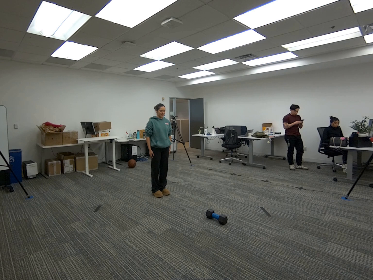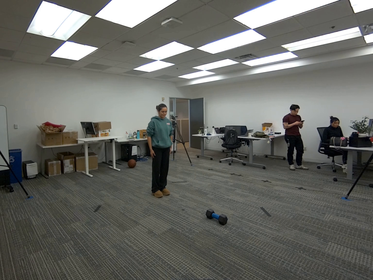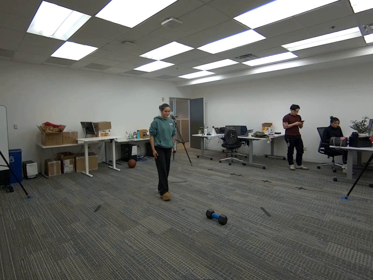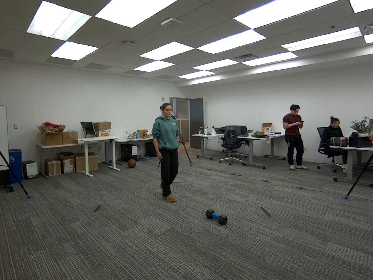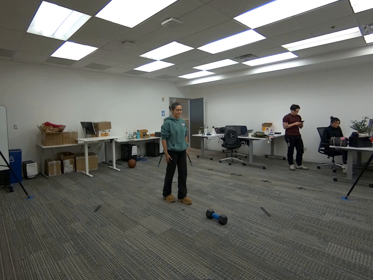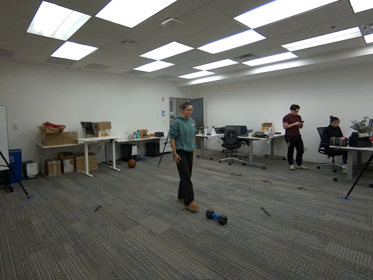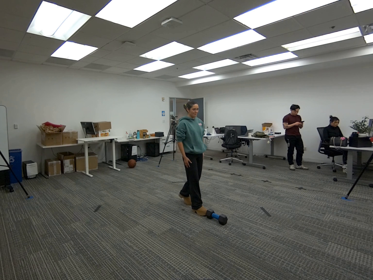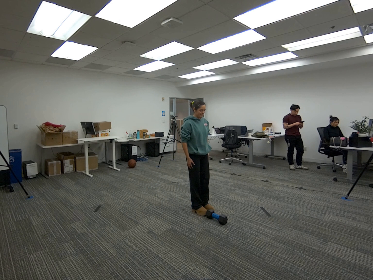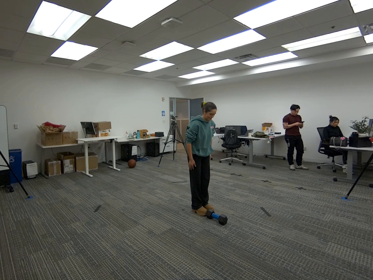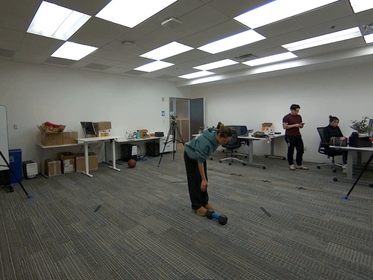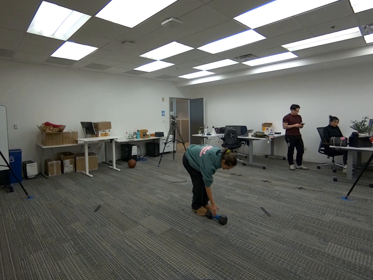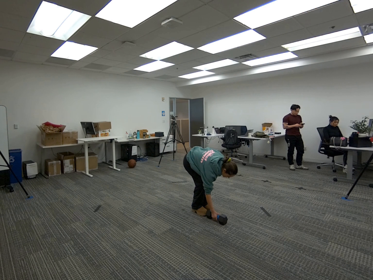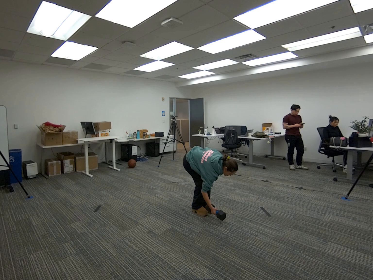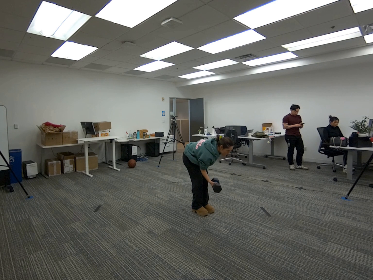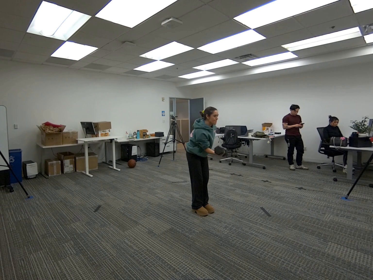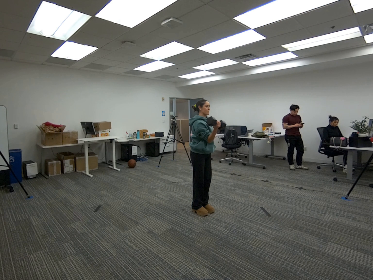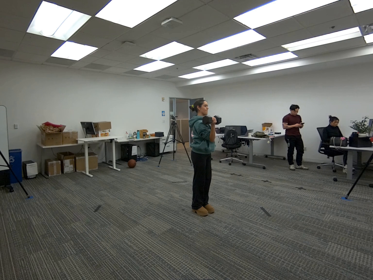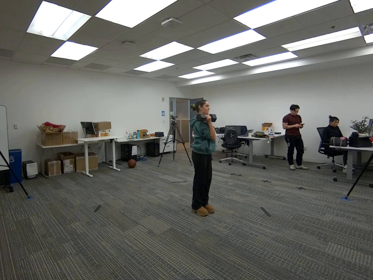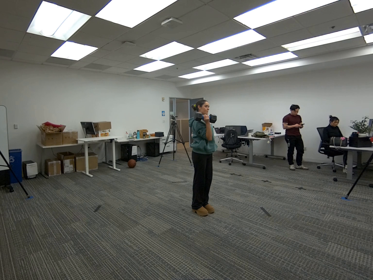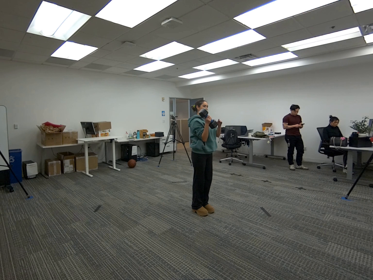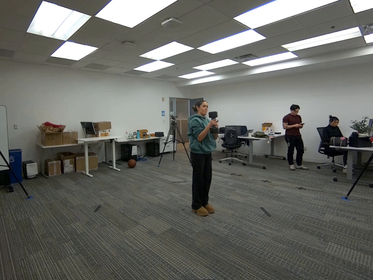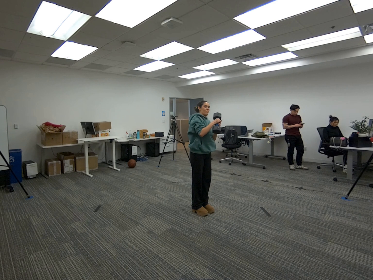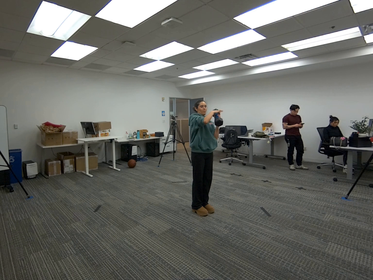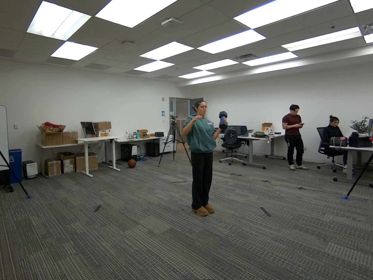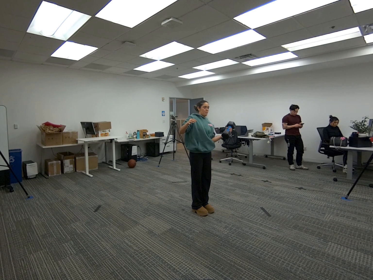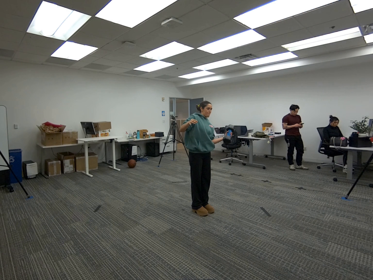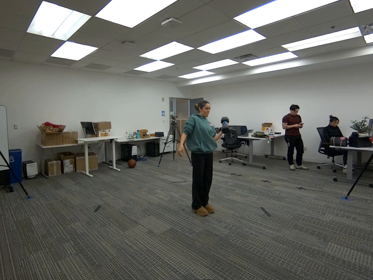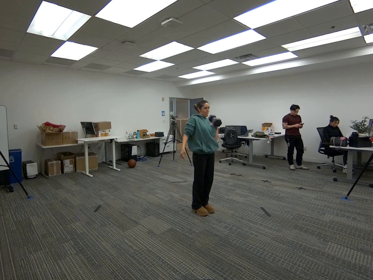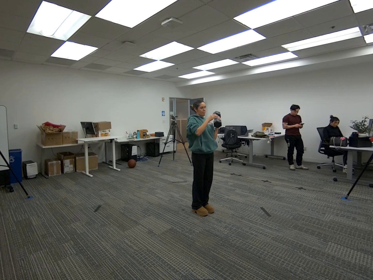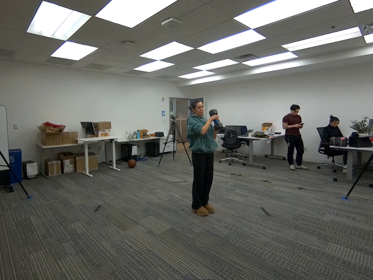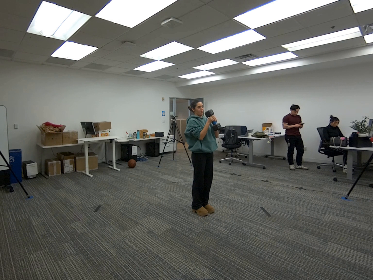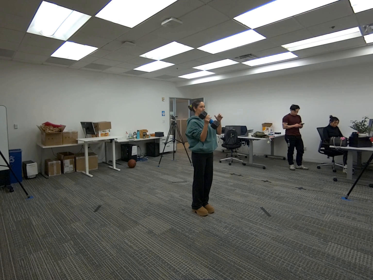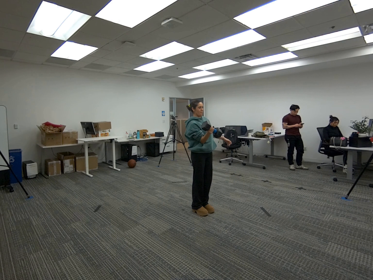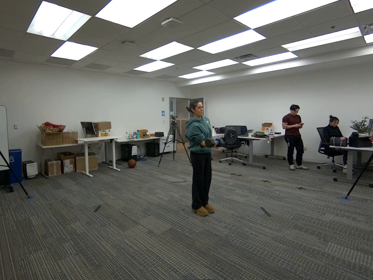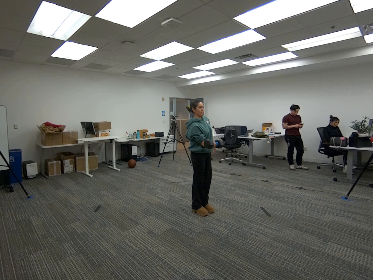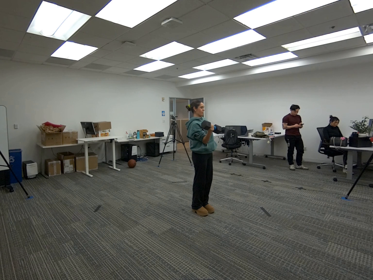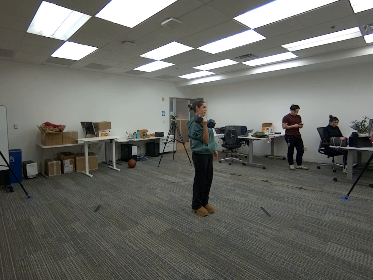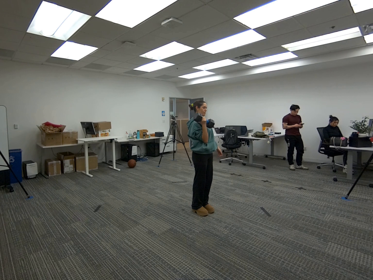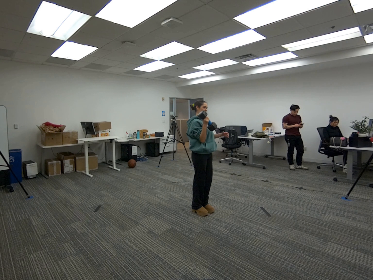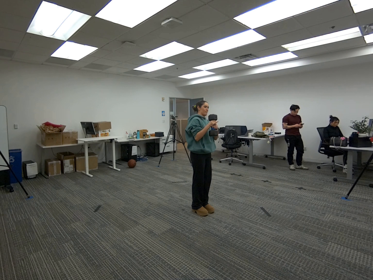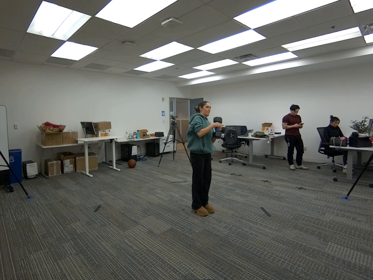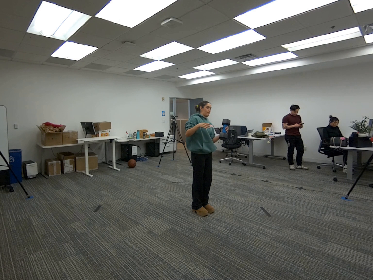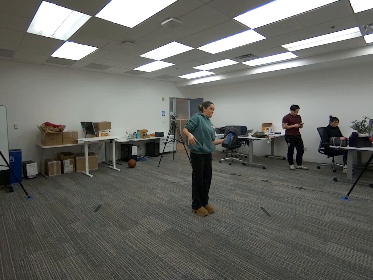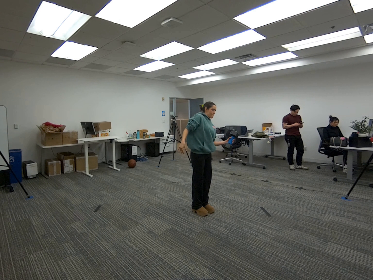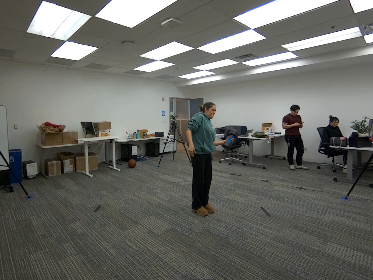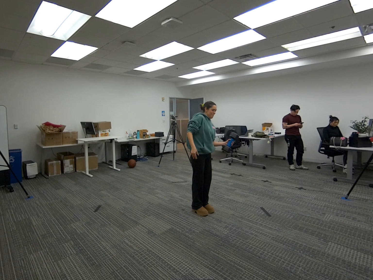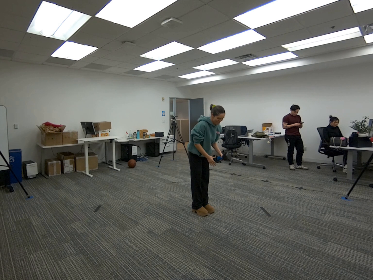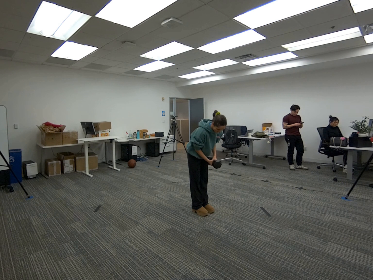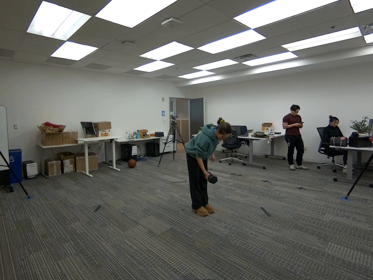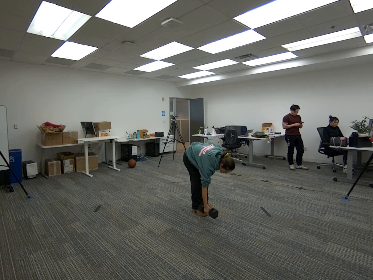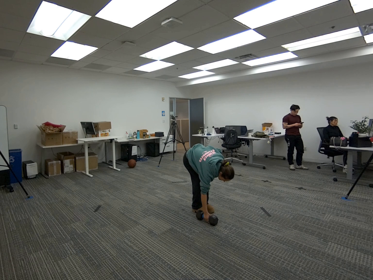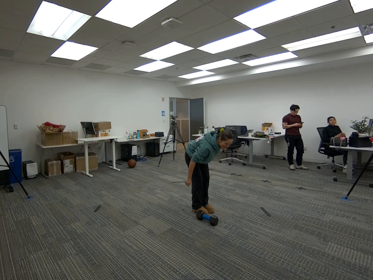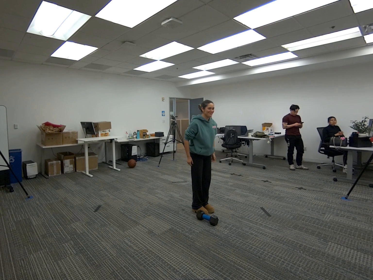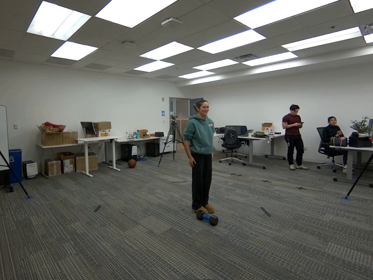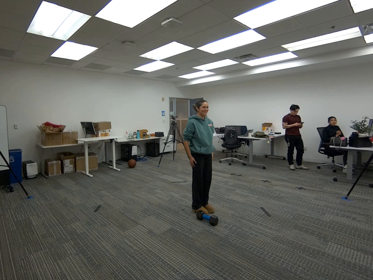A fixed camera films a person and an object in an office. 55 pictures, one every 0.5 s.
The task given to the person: Walk to the dumbbell and pick it up with your right hand, keeping your arm extended. Perform a bicep curl by bending your elbow, then pass the dumbbell to your left hand. Lower the left arm, perform a bicep curl, and pass the dumbbell back to your right hand. Continue alternating curls between hands until finished, then place the dumbbell back on the ground.
